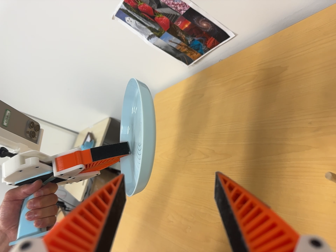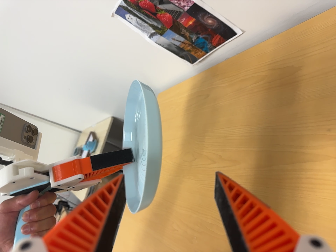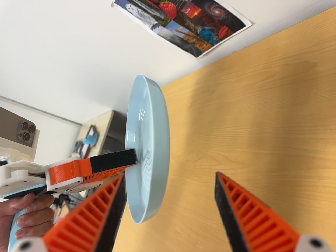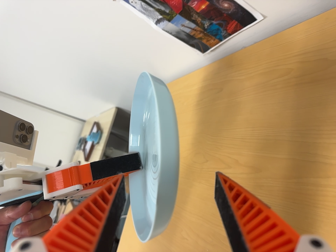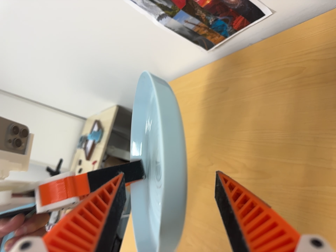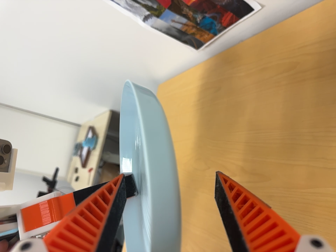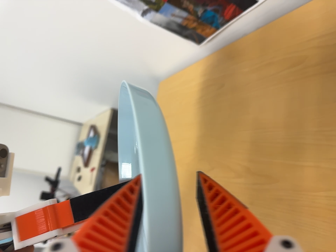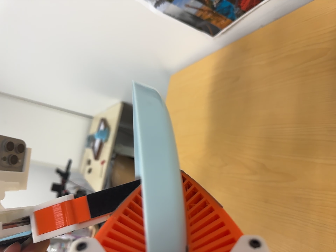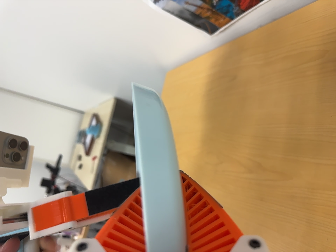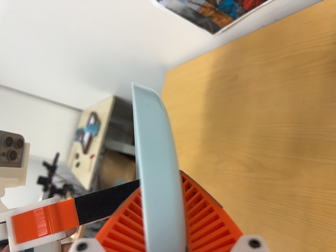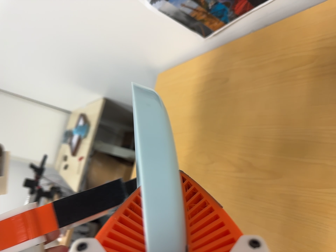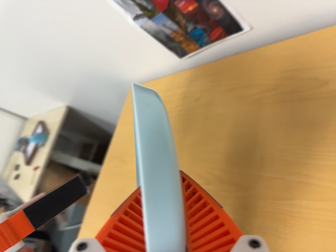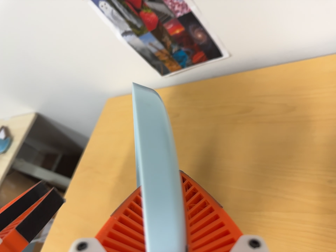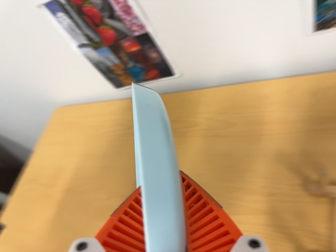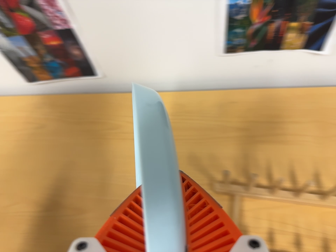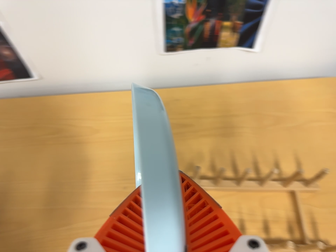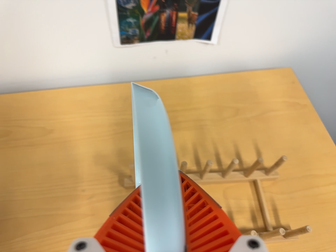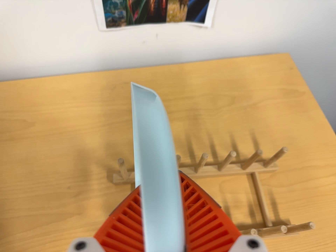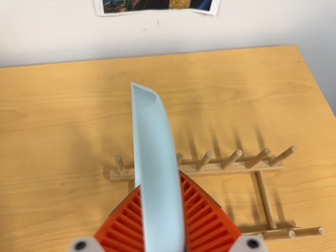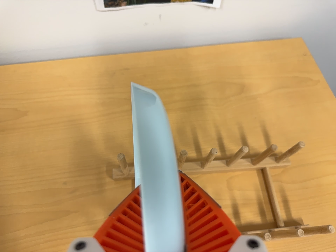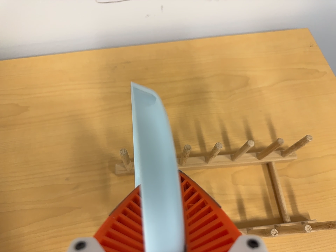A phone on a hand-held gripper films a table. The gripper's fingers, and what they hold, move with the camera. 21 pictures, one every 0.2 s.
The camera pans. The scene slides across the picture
to the left.
0.0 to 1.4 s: The camera travels forward and toward the top of its view, about 20 cm, so what stands in front looms larger.
1.4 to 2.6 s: The scene slides to the left, as the camera pans about 35 degrees to its right. It travels to its left and backward, about 12 cm. Its aim tips toward the top of its view by about 10 degrees, and the scene shifts downward. It rolls about its line of sight by about 10 degrees, and the scene rotates clockwise.
2.6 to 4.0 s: The camera pans to its right by about 40 degrees. It travels forward, about 8 cm.
The film runs forward here.
